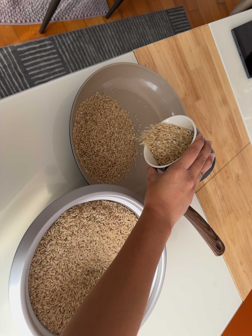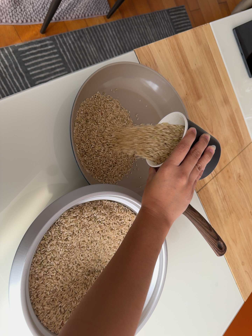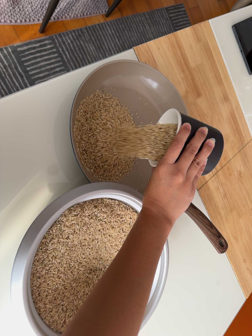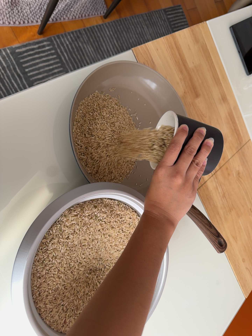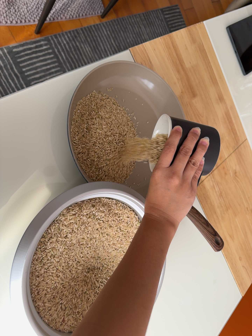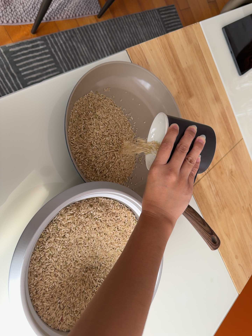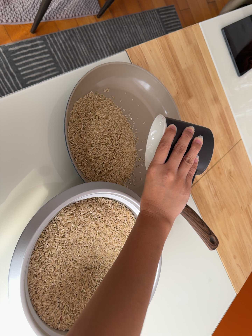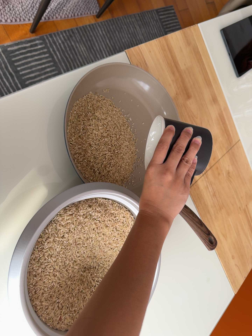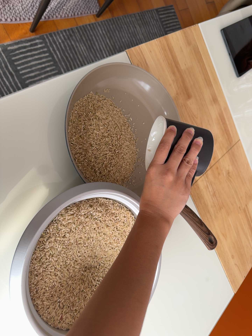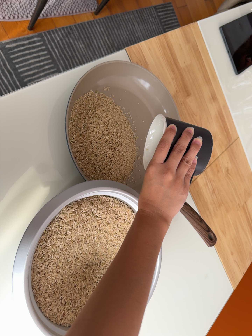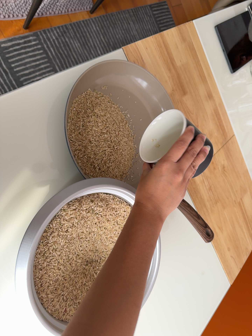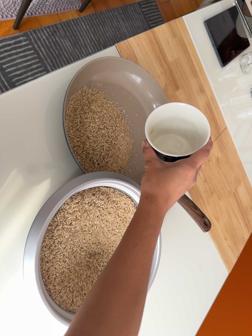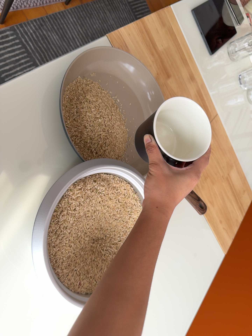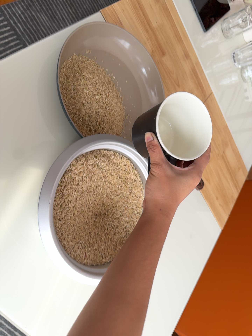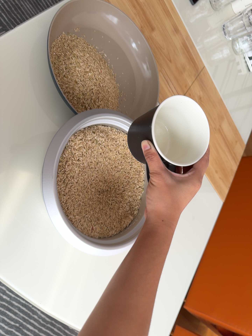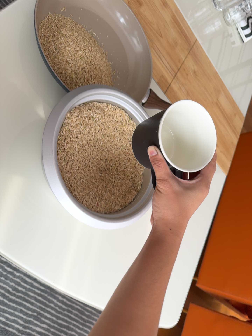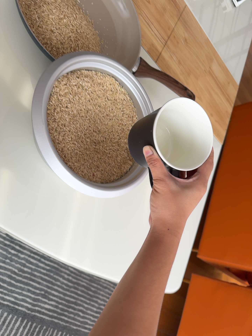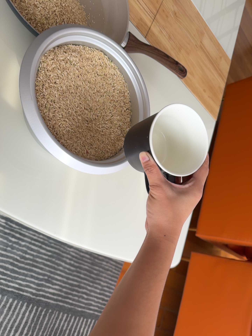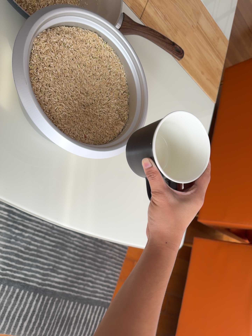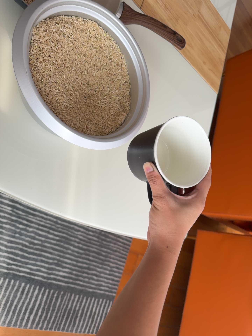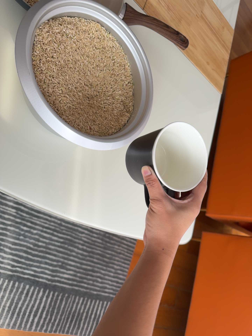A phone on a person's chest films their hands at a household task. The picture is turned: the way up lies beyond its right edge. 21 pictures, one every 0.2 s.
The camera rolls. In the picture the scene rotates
counterclockwise.
The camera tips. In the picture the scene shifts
upward.
0.0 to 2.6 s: The camera travels backward, about 8 cm, so what stands in front gets smaller. It rolls about its line of sight by about 10 degrees, and the scene rotates counterclockwise.
2.6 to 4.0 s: The camera travels toward the bottom of its view, about 12 cm, so close, fixed things drift upward. Its aim tips toward the bottom of its view by about 15 degrees, and the scene shifts upward. It rolls about its line of sight by about 20 degrees, and the scene rotates counterclockwise.
The film runs forward here.
